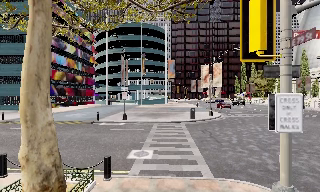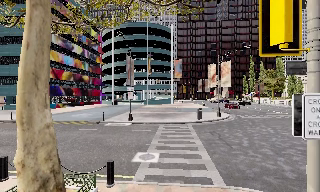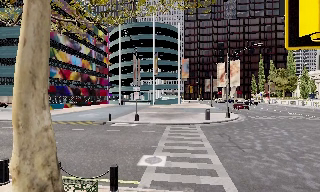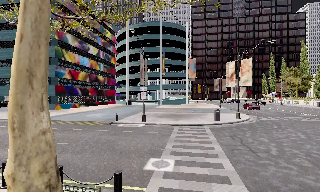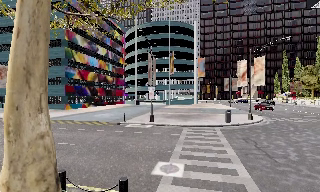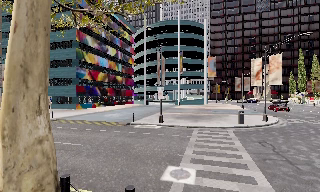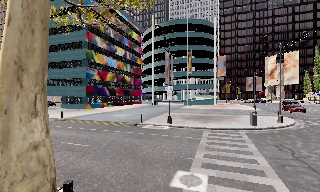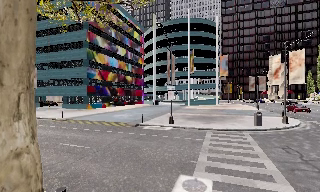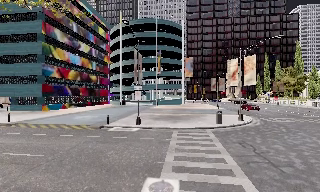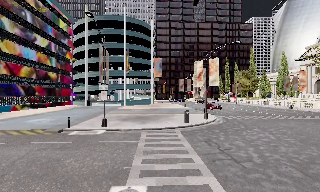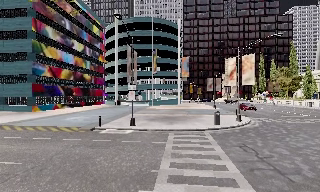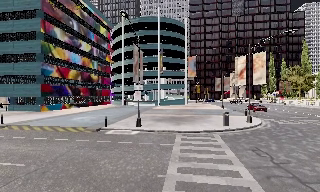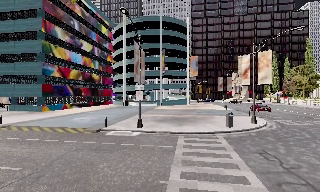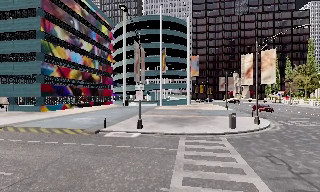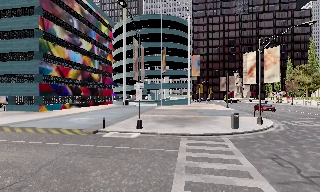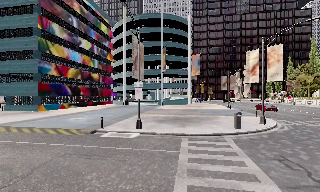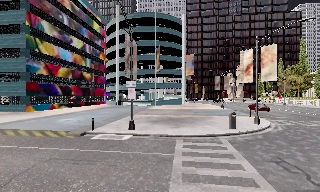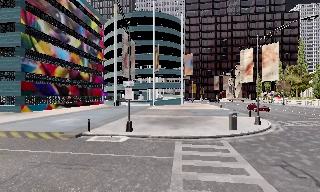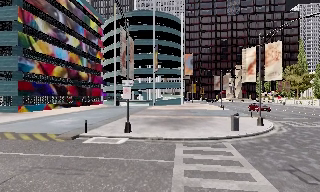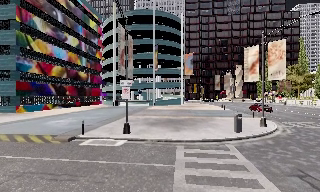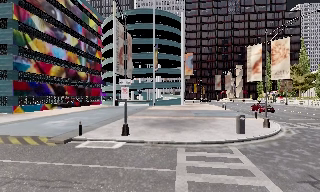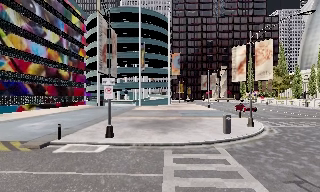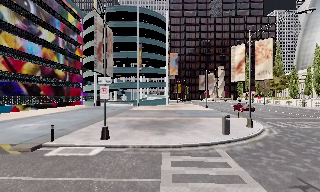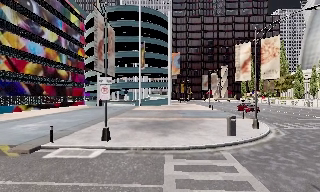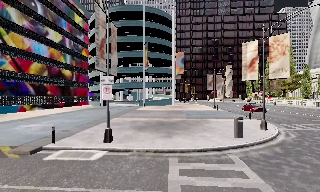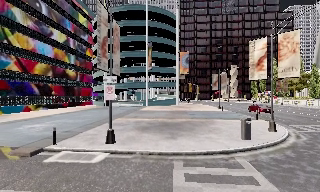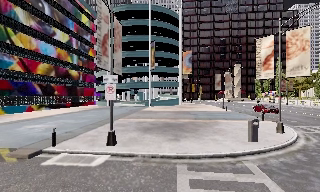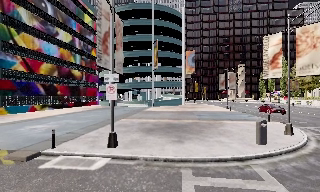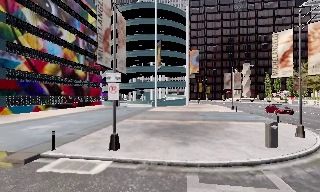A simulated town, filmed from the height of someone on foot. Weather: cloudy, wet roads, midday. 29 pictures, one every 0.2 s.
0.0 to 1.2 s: The camera pans to its left, which is counterclockwise from overhead, by about 15 degrees. It travels forward, about 2 m, so what stands in front looms larger.
1.2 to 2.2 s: The camera swings to its right by about 10 degrees, and the scene slides to the left. It travels forward, about 1.5 m, so what stands in front looms larger.
2.2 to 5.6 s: The camera travels forward, about 6 m, so what stands in front looms larger.
The film runs forward here.
